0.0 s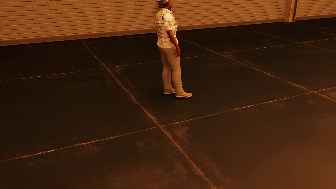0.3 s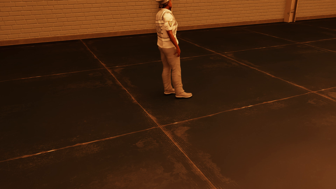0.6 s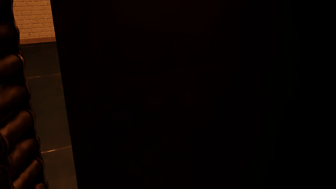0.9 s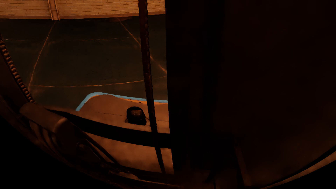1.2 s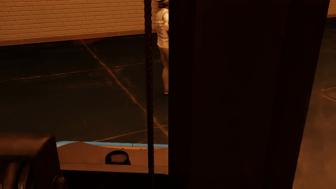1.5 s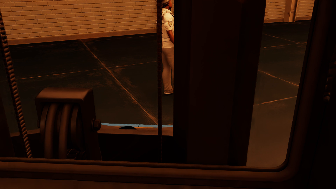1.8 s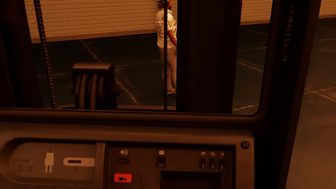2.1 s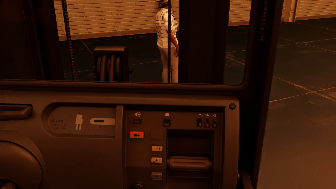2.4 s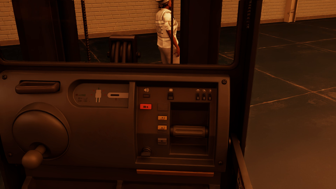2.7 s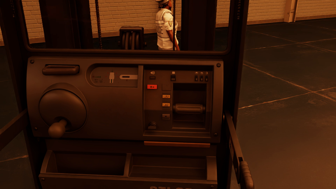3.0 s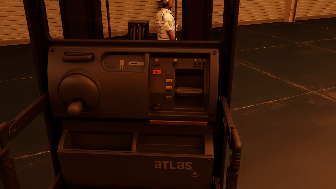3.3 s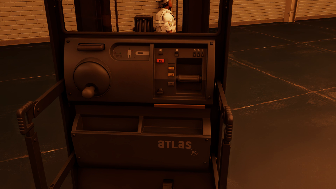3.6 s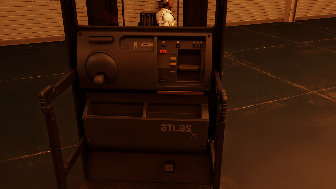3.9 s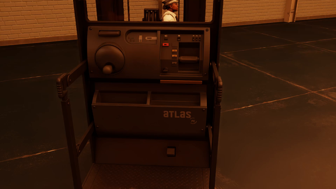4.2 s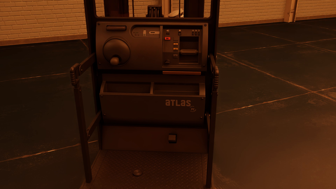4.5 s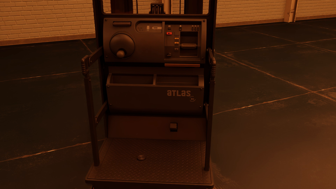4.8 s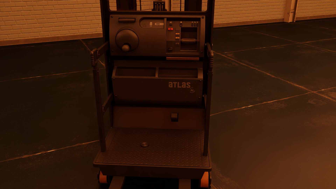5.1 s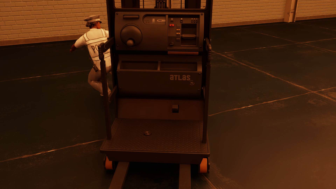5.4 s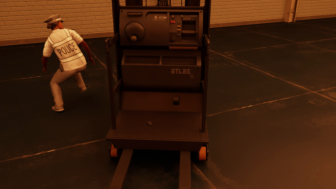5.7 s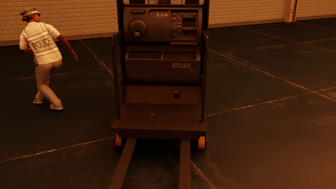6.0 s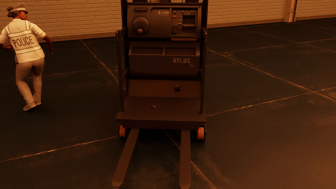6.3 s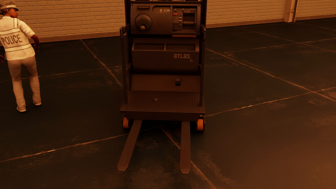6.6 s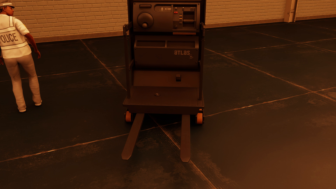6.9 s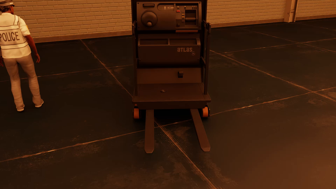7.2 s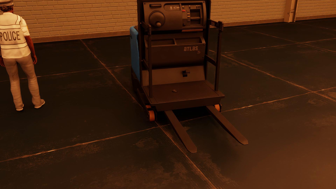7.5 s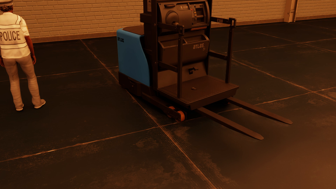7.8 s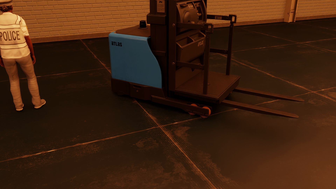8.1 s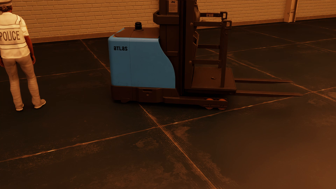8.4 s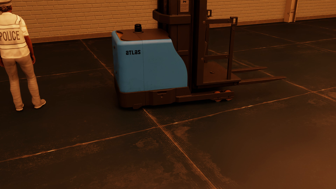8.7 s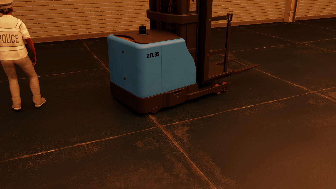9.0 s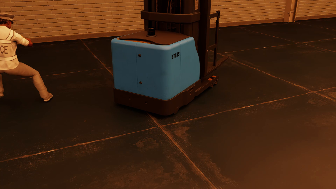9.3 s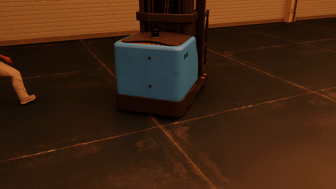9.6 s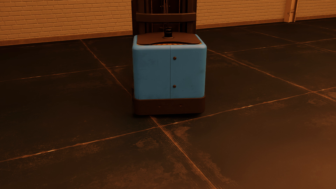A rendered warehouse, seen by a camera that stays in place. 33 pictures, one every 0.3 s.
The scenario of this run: Near miss between a forklift and a person.
